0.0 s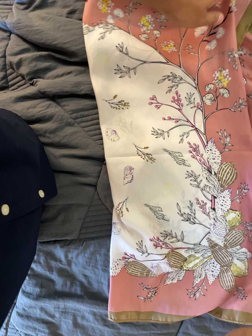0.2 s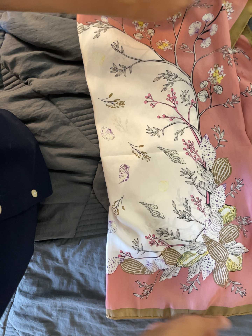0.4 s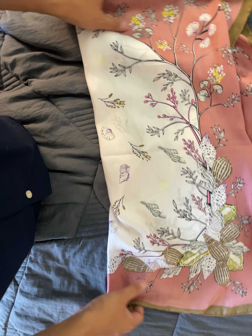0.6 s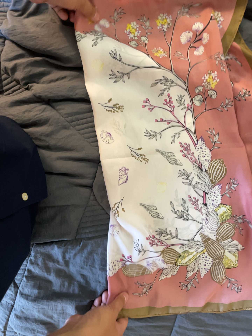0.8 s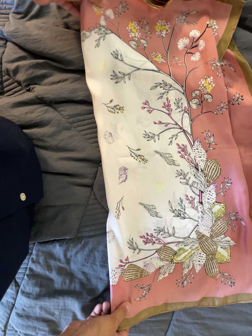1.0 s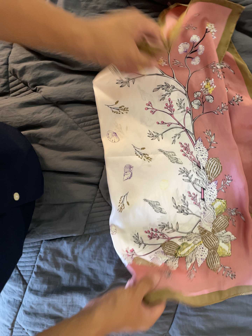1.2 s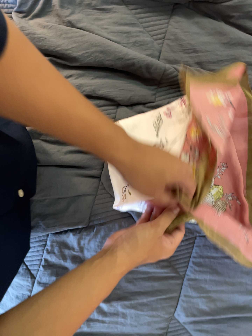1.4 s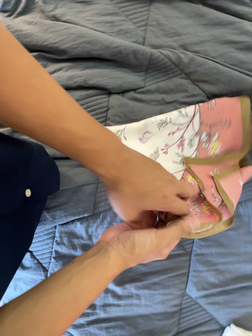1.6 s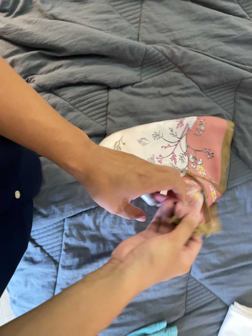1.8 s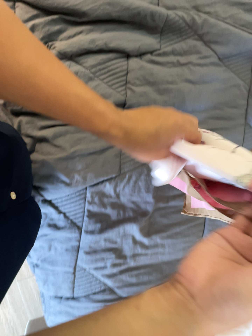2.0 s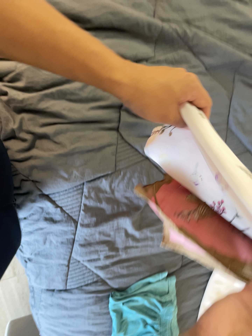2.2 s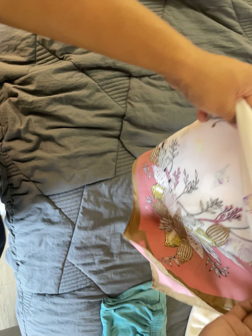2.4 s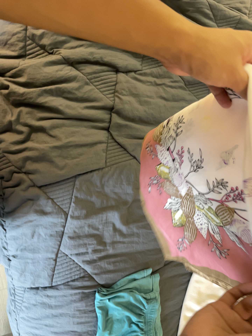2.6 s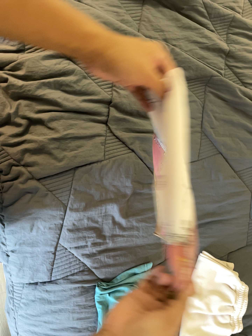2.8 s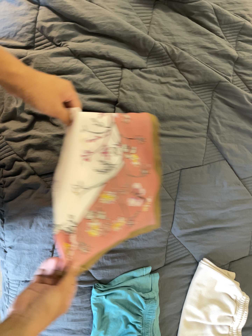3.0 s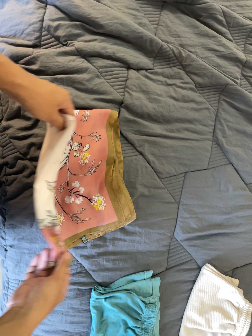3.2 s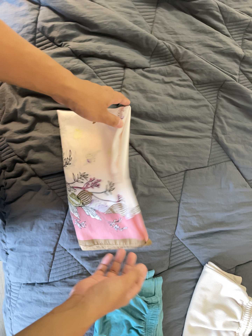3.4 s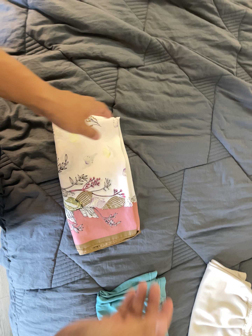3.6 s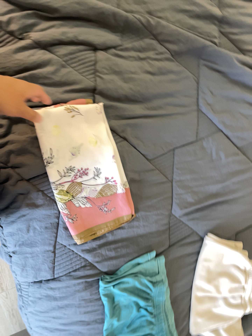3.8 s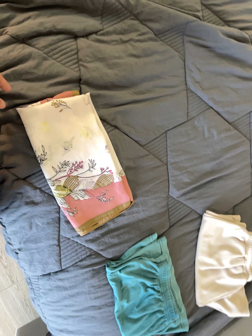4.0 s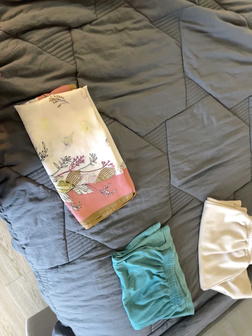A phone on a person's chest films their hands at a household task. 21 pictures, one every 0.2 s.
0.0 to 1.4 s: The camera pans to its right by about 15 degrees. It travels to its left, backward and toward the bottom of its view, about 16 cm. It rolls about its line of sight by about 10 degrees, and the scene rotates counterclockwise.
1.4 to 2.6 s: The camera pans to its right by about 15 degrees. It travels toward the bottom of its view, to its left and backward, about 30 cm, so close, fixed things drift upward.
2.6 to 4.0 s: The camera travels toward the top of its view, about 9 cm. Its aim tips toward the bottom of its view by about 10 degrees. It rolls about its line of sight by about 15 degrees, and the scene rotates counterclockwise.
The film runs forward here.
